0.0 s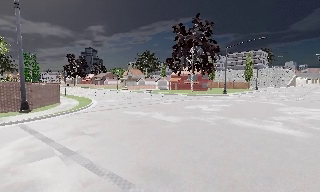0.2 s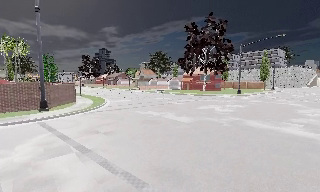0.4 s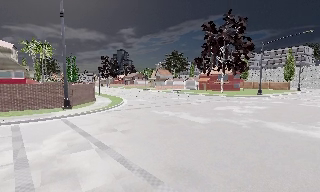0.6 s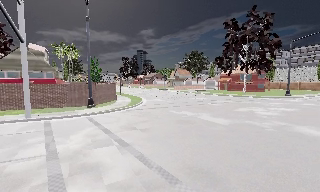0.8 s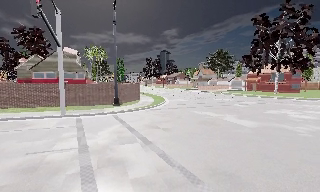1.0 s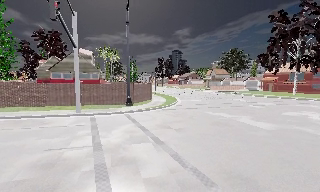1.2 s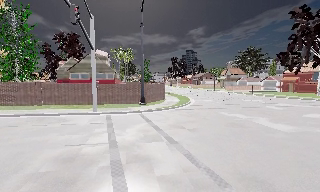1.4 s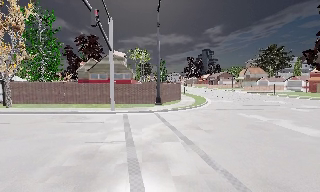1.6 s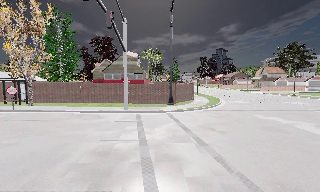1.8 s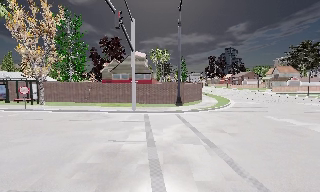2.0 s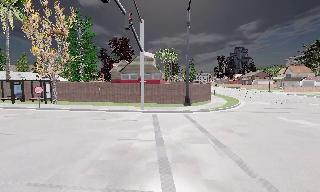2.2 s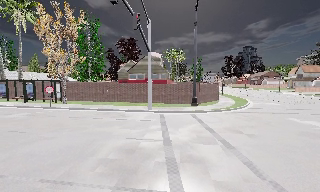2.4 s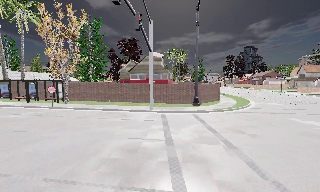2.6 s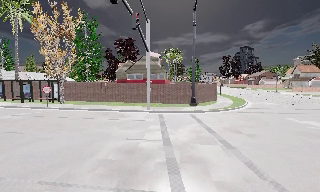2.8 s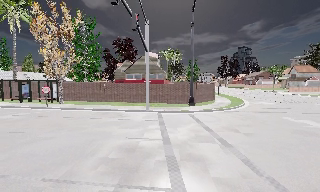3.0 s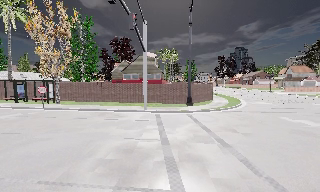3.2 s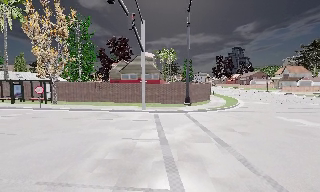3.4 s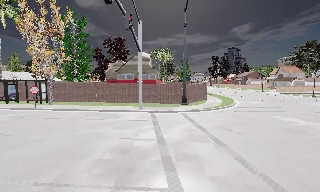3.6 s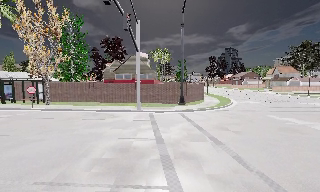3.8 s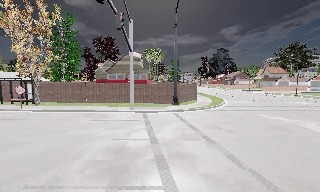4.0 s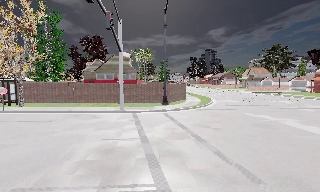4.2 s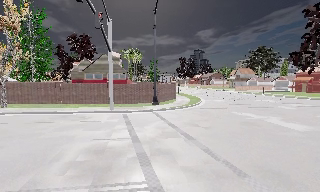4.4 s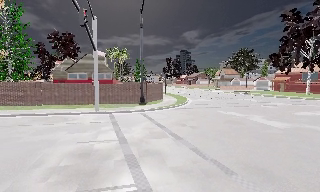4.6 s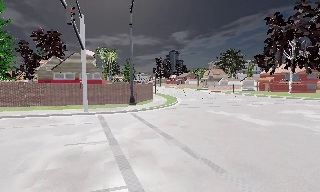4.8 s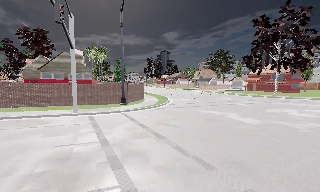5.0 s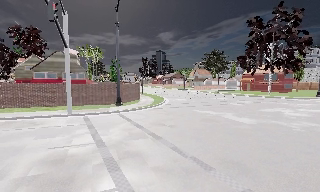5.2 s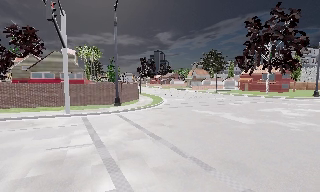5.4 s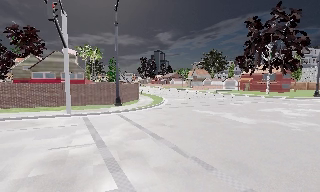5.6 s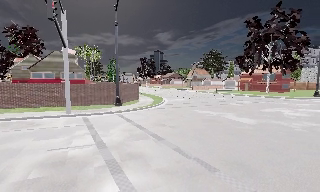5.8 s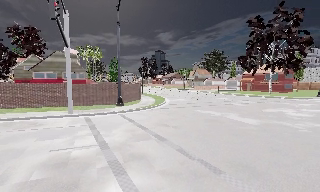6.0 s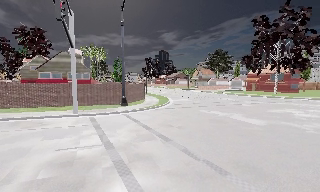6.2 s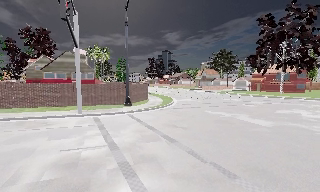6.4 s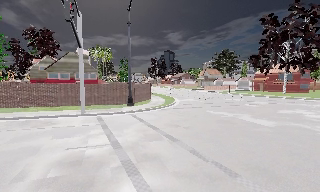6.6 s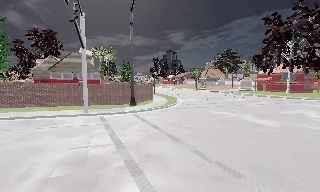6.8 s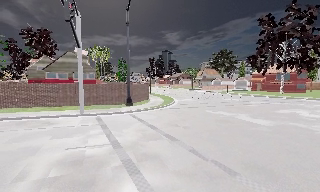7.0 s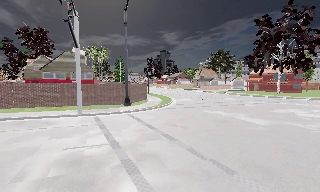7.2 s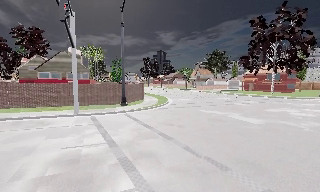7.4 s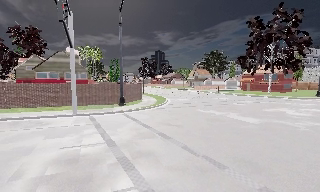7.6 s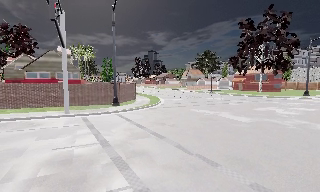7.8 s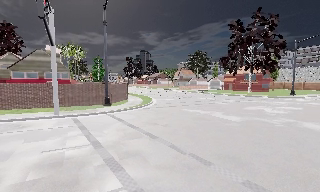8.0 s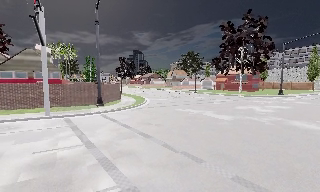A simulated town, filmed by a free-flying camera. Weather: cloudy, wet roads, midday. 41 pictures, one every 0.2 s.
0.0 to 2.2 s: The scene slides to the right, as the camera pans about 50 degrees to its left.
2.2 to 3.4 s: The camera shifts only a little, or ends up much as it began.
3.4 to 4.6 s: The camera pans to its right, which is clockwise from overhead, by about 20 degrees.
4.6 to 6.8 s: The camera travels to its left, about 0.5 m.
6.8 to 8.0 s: The scene slides to the left, as the camera pans about 10 degrees to its right.
The film runs backward here.
